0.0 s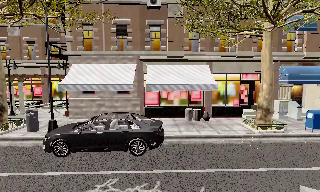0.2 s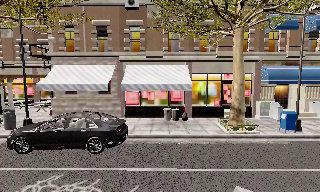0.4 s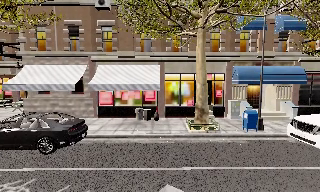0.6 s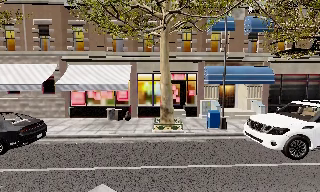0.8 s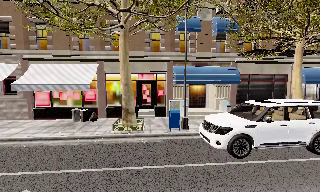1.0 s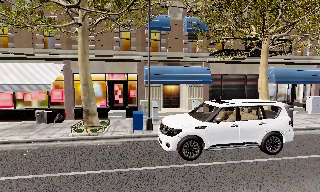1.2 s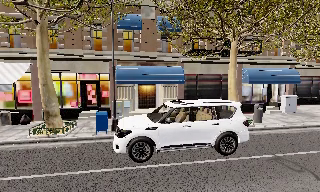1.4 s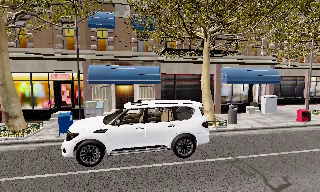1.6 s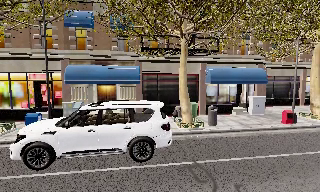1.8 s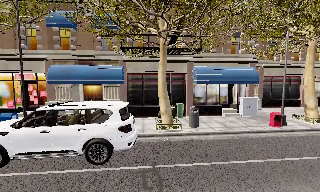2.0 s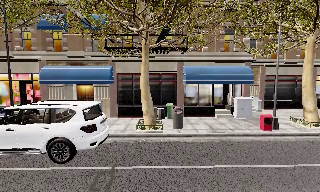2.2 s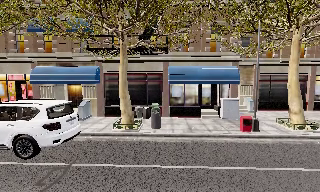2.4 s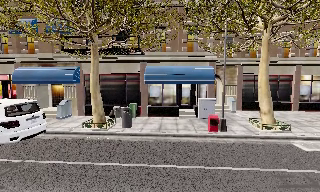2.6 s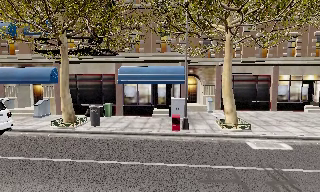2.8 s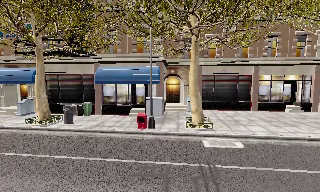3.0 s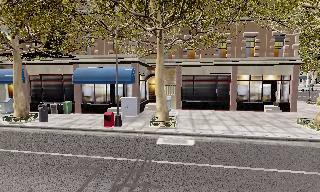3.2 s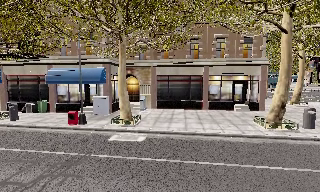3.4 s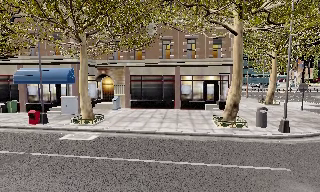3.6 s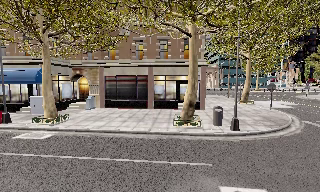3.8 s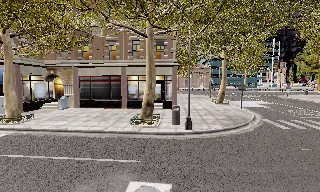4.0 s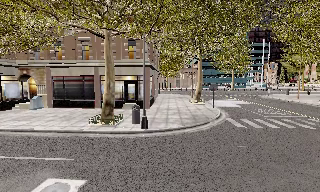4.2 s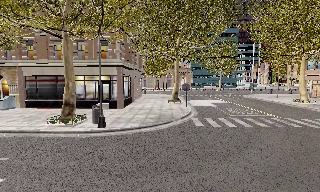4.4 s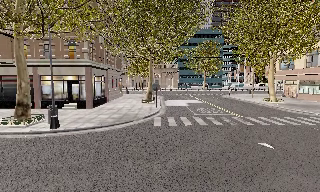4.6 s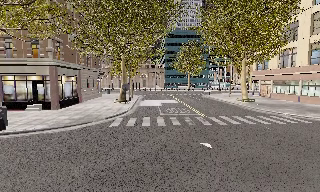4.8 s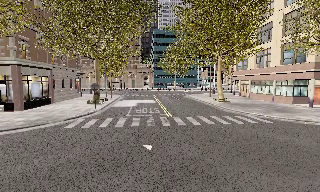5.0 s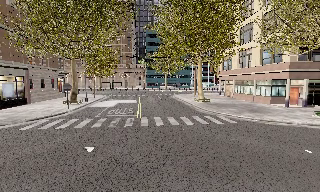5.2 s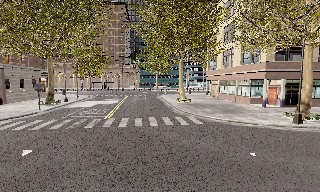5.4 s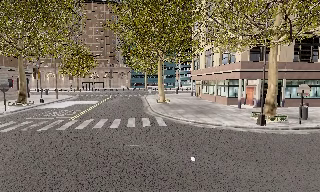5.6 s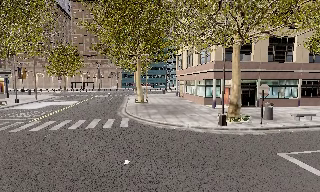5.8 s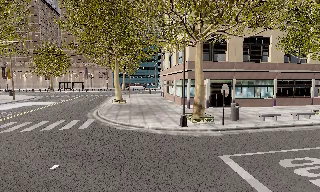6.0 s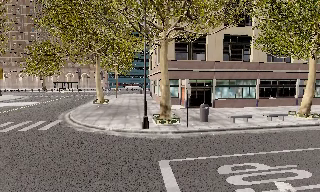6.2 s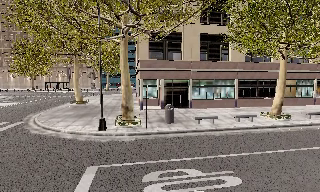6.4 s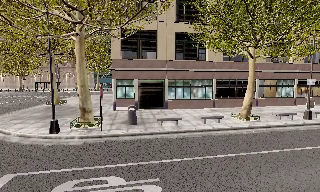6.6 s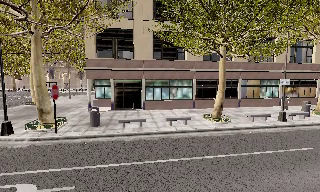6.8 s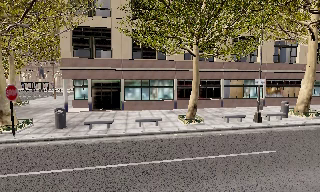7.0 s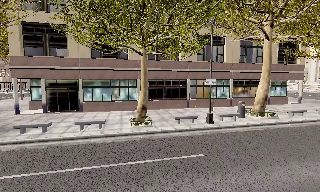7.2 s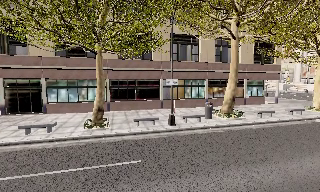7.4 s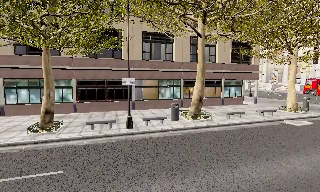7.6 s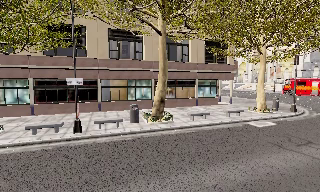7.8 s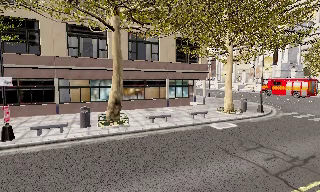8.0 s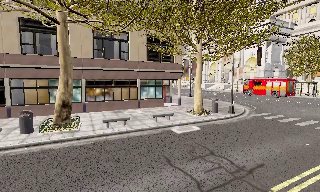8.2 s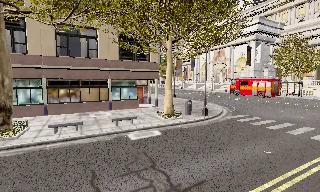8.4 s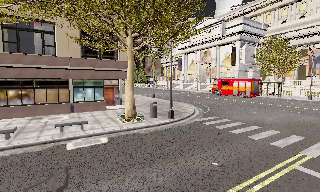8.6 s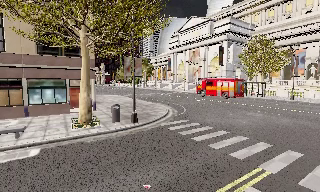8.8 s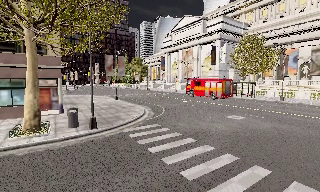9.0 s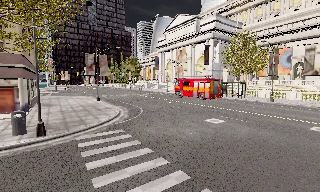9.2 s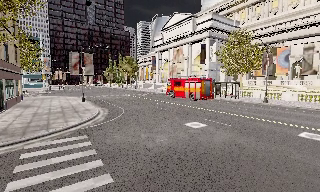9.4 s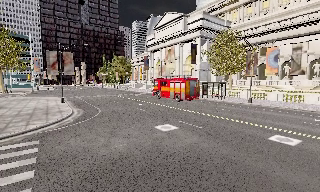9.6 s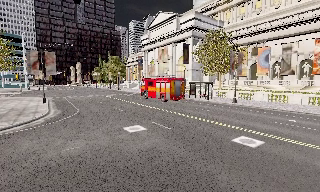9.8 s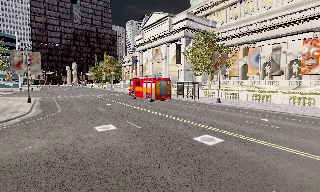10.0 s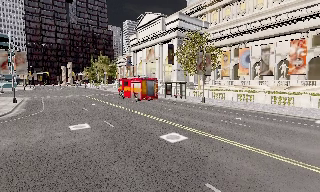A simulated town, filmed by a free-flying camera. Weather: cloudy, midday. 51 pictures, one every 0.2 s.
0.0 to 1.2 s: The camera travels to its right, about 10 m, so close, fixed things drift to the left.
1.2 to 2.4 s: The camera pans to its left, which is counterclockwise from overhead, by about 15 degrees. It travels to its right, about 11 m, so close, fixed things drift to the left.
2.4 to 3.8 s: The camera travels to its right, about 16 m, so close, fixed things drift to the left.
3.8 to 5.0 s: The camera pans to its right, which is clockwise from overhead, by about 10 degrees. It travels to its right, about 14 m, so close, fixed things drift to the left.
5.0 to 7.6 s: The camera swings to its right by about 15 degrees, and the scene slides to the left. It travels to its right, about 30 m, so close, fixed things drift to the left.
7.6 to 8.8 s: The scene slides to the left, as the camera pans about 15 degrees to its right. It travels to its right and forward, about 14 m, so close, fixed things drift to the left.
8.8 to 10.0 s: The camera travels to its right, about 11 m, so close, fixed things drift to the left.
The film runs forward here.
